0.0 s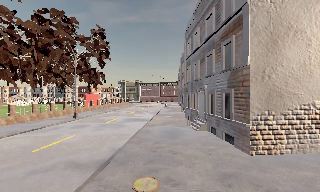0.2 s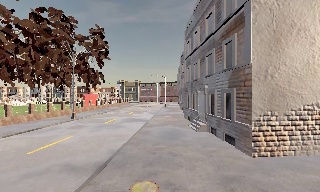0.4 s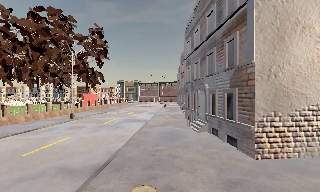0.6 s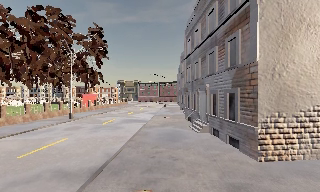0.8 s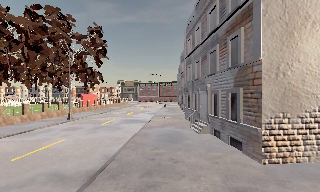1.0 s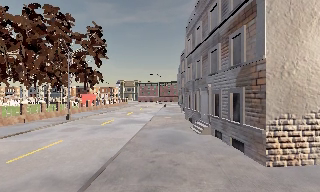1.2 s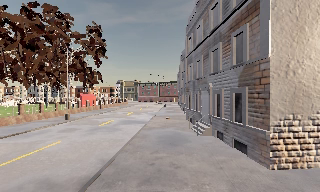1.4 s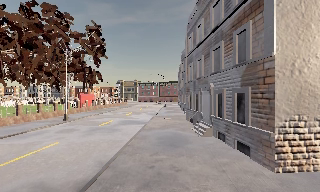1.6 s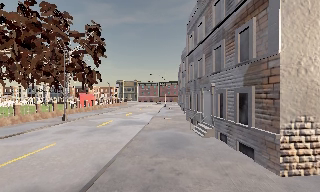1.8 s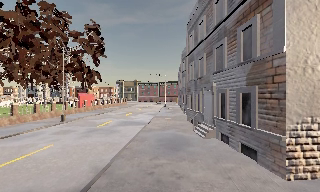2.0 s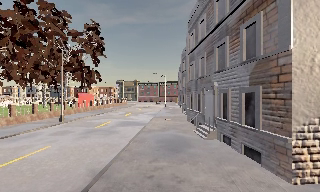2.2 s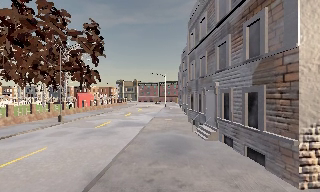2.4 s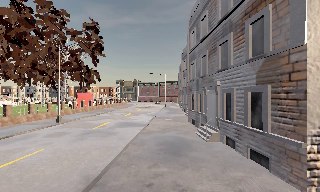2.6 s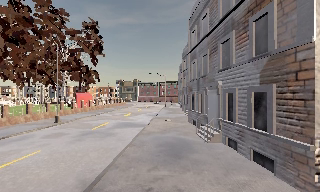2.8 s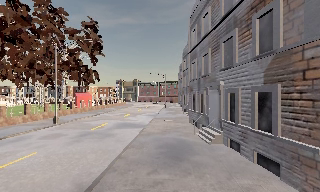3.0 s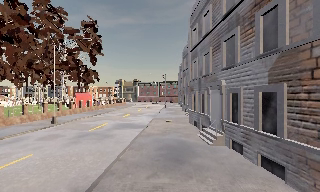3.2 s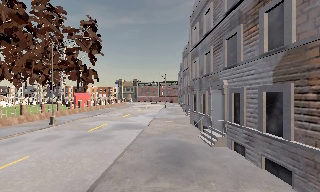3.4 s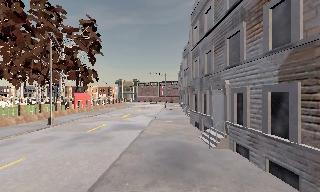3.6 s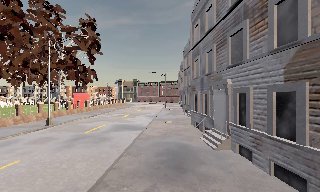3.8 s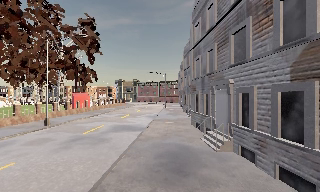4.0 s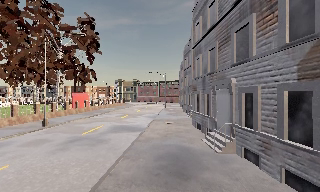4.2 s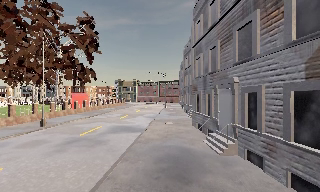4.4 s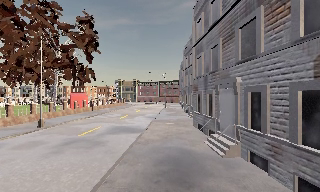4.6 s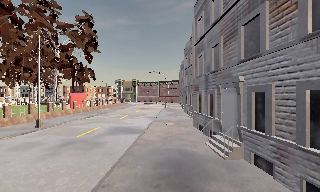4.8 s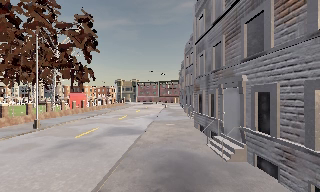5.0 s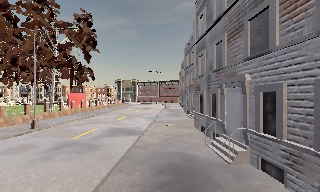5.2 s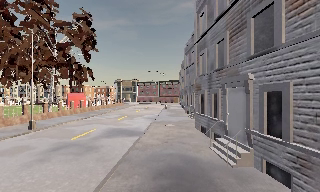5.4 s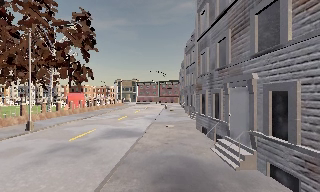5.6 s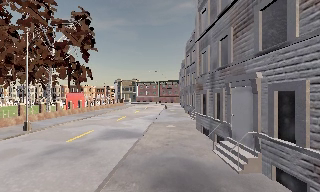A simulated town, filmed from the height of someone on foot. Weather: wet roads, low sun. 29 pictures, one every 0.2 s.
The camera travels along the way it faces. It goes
forward.
0.0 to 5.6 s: The camera travels forward, about 6 m, so what stands in front looms larger.
The film runs forward here.
